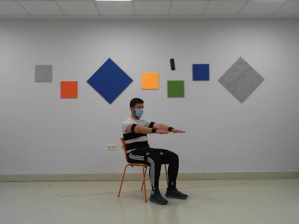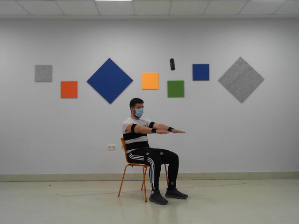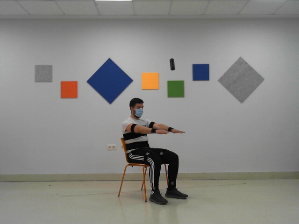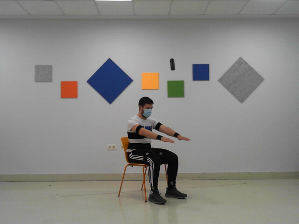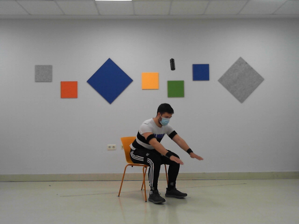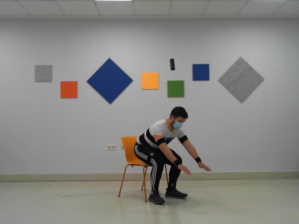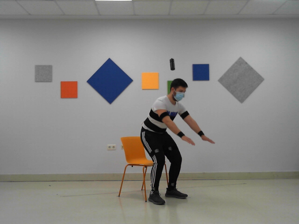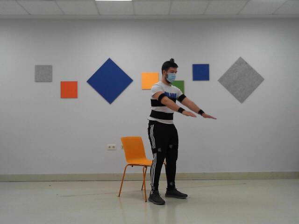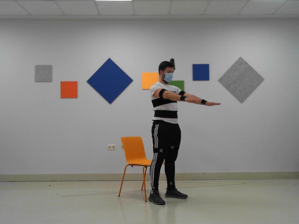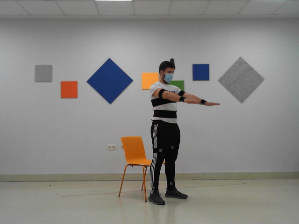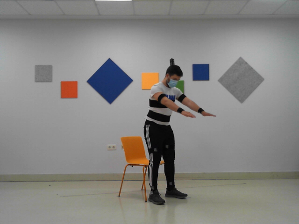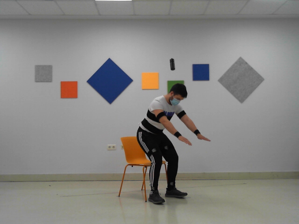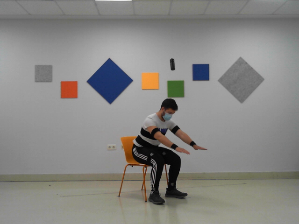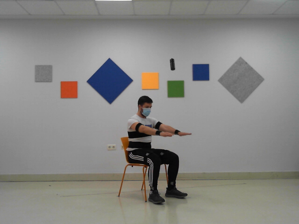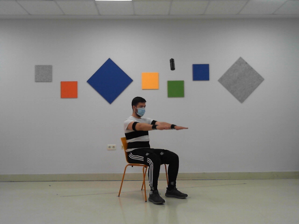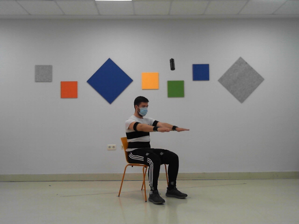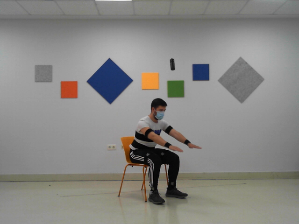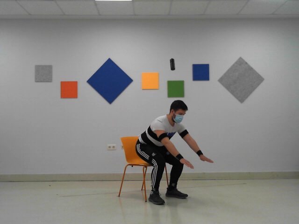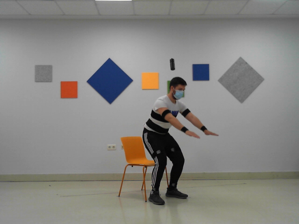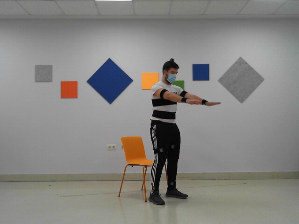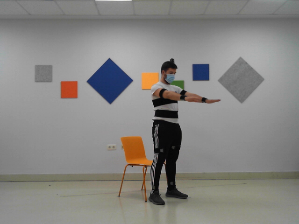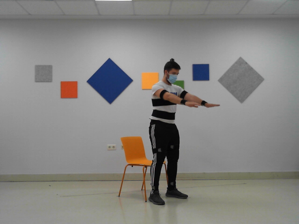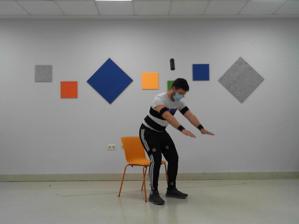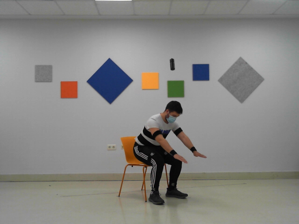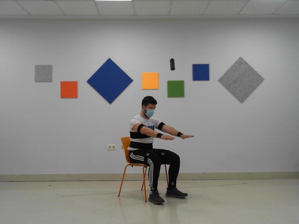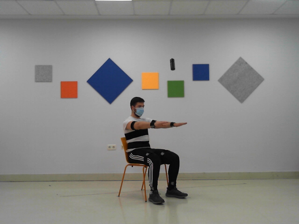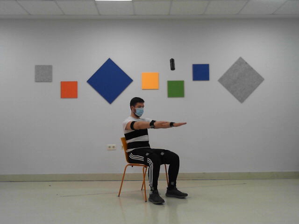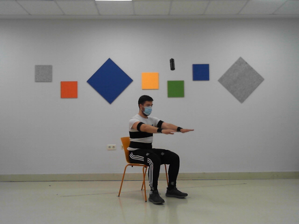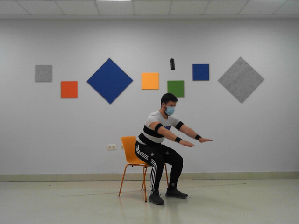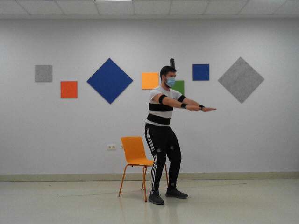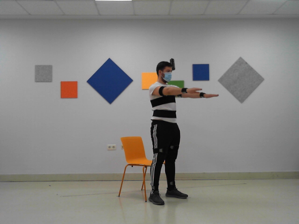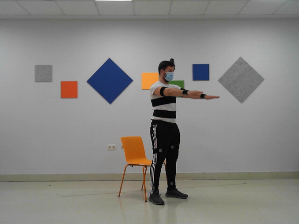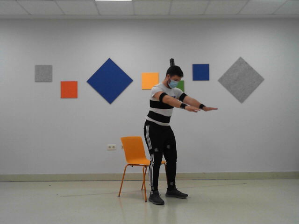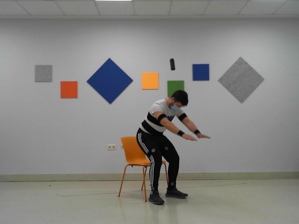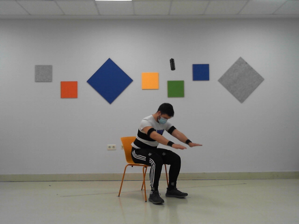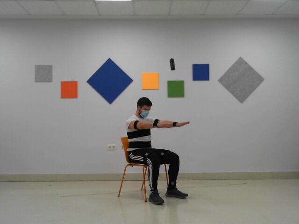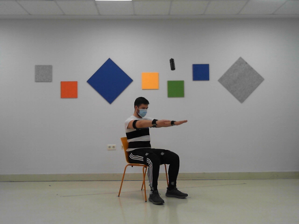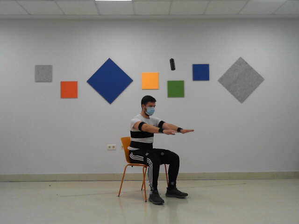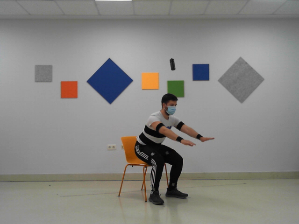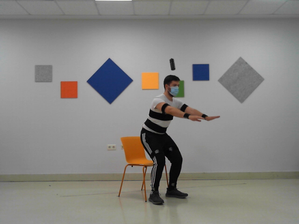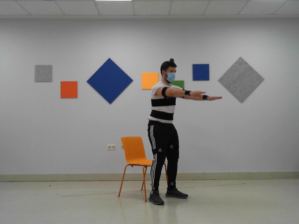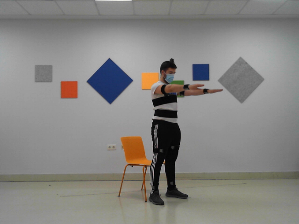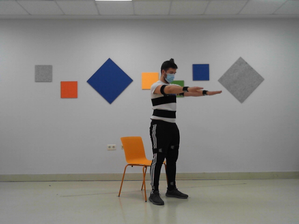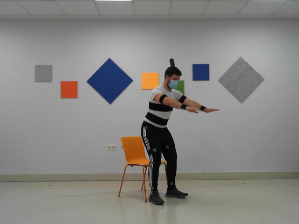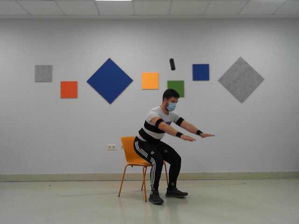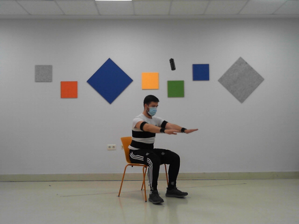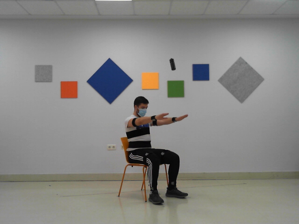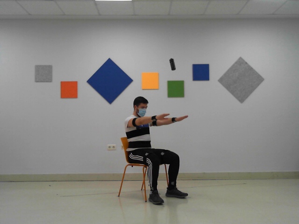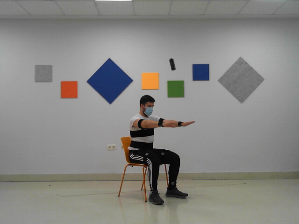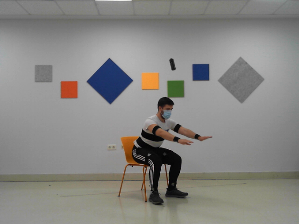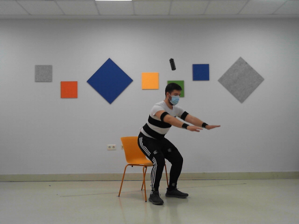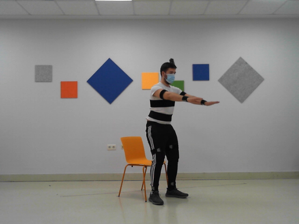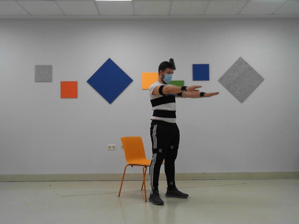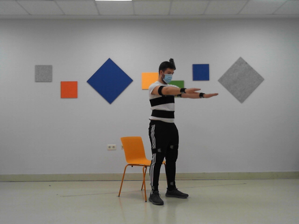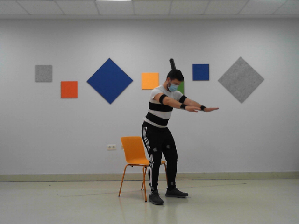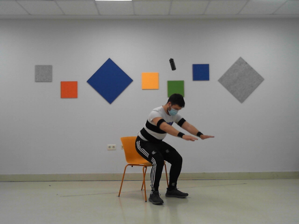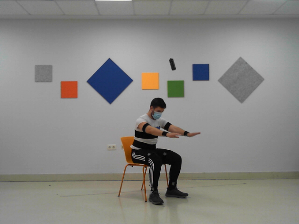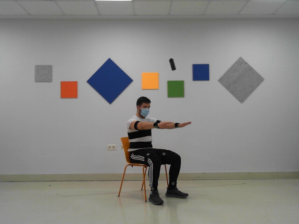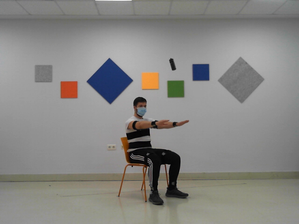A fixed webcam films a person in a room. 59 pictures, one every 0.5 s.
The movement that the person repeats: Sit to stand.
